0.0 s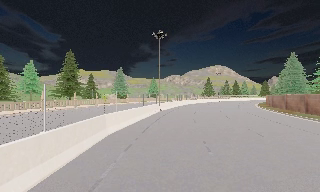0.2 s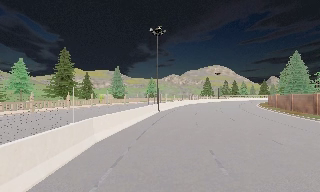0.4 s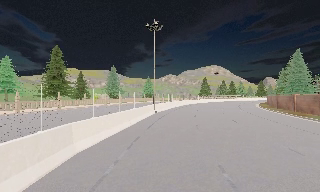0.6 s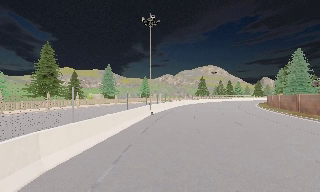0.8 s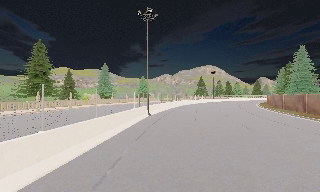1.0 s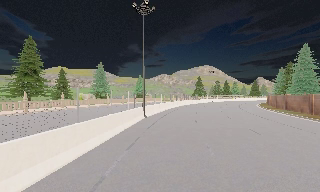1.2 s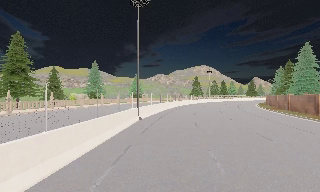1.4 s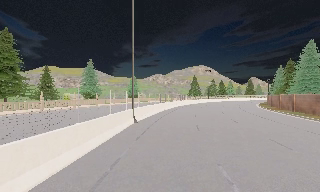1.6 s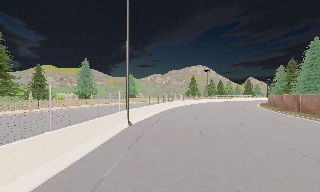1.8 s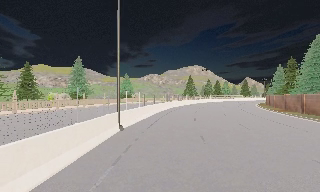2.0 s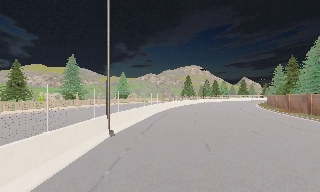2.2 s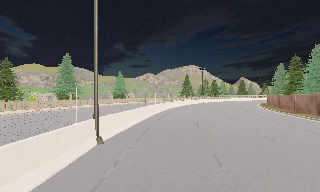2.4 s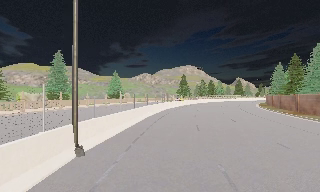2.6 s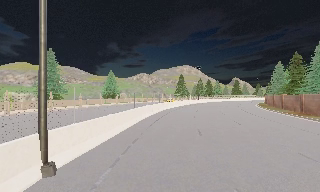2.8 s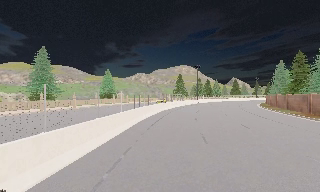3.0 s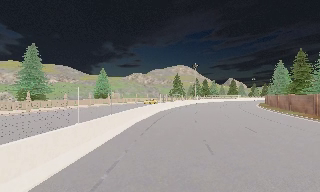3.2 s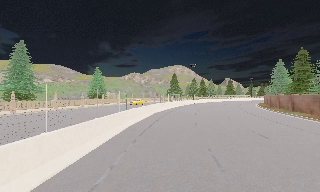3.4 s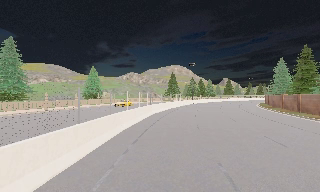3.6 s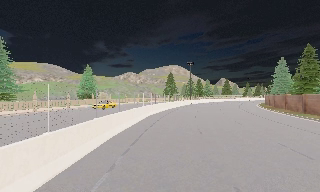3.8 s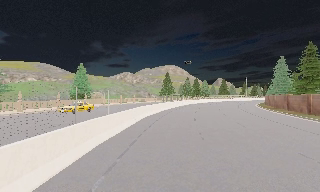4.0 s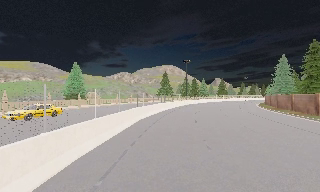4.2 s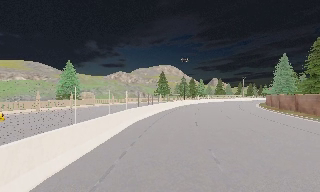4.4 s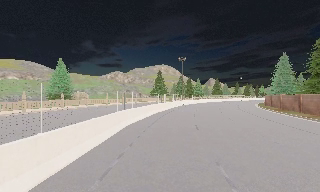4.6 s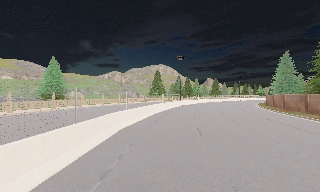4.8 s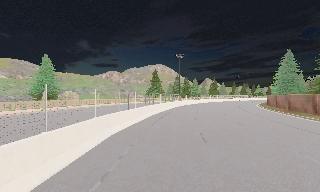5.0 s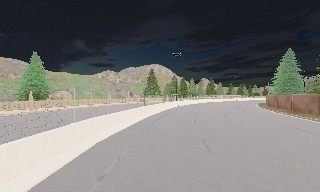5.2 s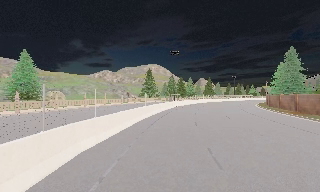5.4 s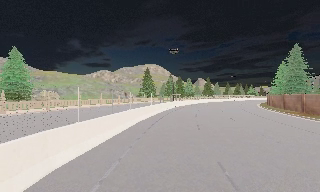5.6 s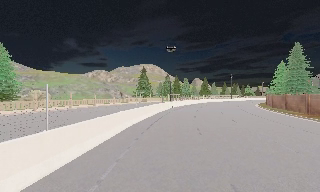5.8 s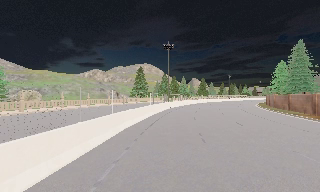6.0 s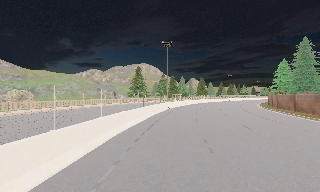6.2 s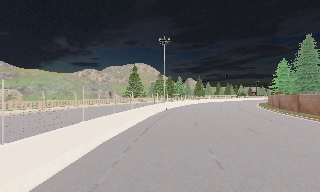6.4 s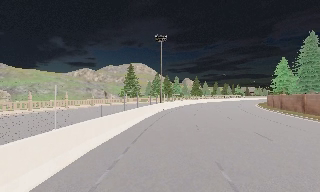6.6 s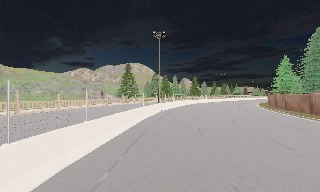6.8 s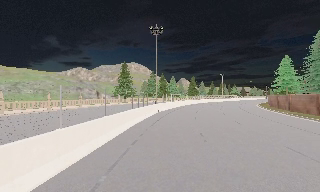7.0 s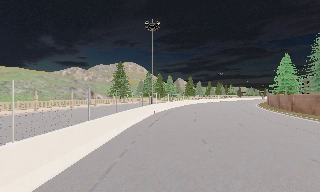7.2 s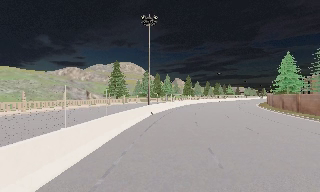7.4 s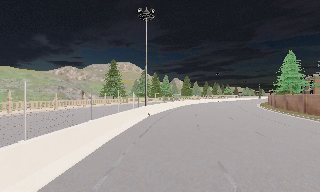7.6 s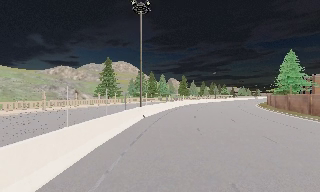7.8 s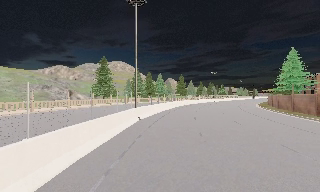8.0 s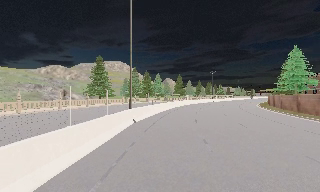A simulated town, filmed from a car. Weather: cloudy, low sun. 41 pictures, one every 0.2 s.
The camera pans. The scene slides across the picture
to the left.
The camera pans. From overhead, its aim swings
clockwise.
0.0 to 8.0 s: The scene slides to the left, as the camera pans about 35 degrees to its right. It travels forward, about 60 m.
The film runs forward here.
